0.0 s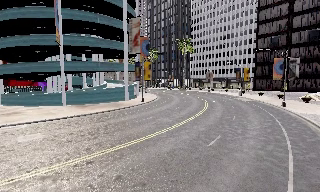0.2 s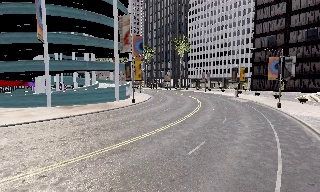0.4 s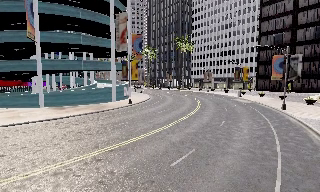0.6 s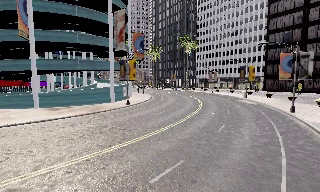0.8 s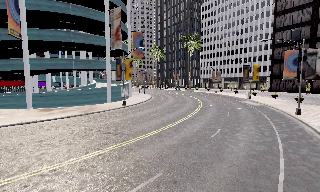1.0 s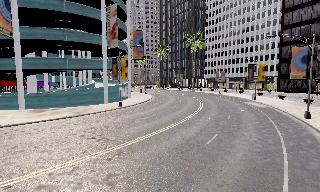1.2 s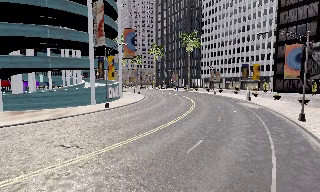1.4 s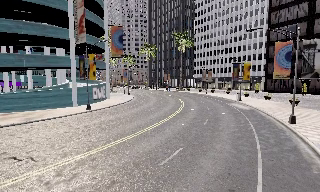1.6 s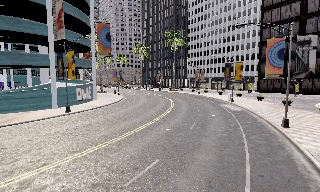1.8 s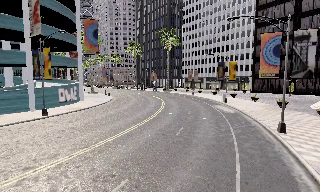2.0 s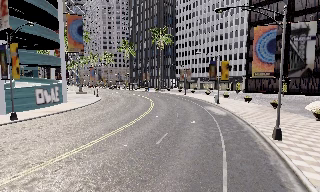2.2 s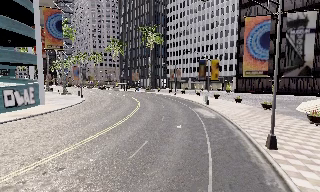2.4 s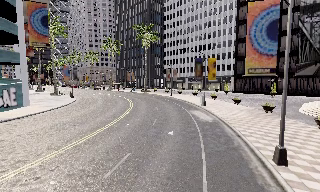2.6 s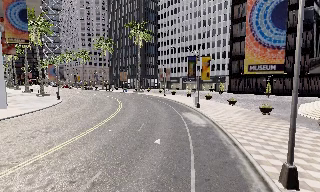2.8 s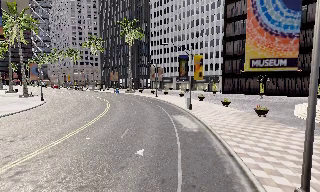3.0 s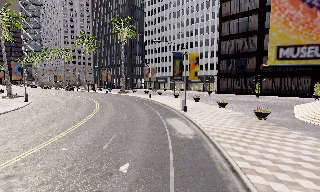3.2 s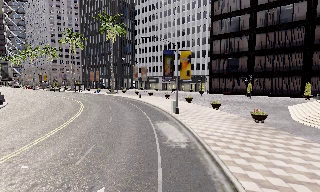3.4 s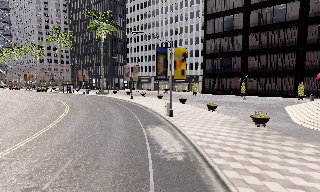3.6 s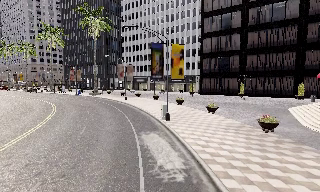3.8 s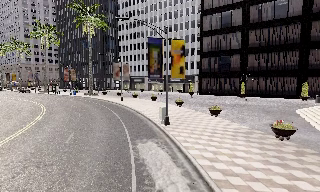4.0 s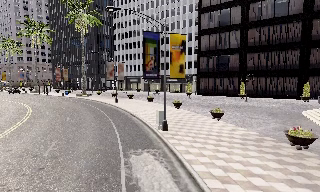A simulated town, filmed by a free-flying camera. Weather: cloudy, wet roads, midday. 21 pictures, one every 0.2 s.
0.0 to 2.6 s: The camera travels forward and to its right, about 20 m, so what stands in front looms larger.
2.6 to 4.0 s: The camera pans to its right, which is clockwise from overhead, by about 15 degrees. It travels forward, about 10 m, so what stands in front looms larger.
The film runs forward here.
